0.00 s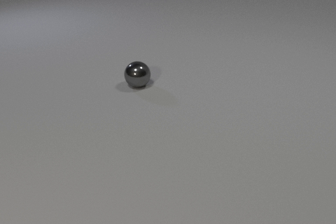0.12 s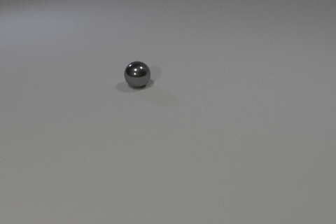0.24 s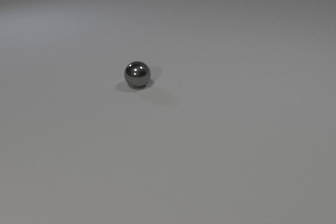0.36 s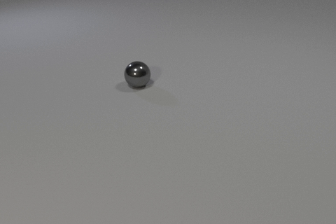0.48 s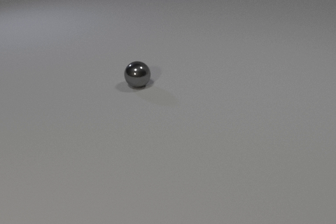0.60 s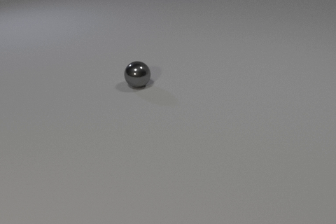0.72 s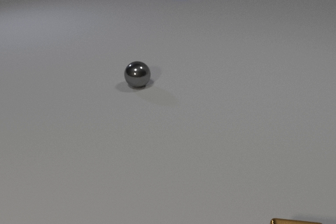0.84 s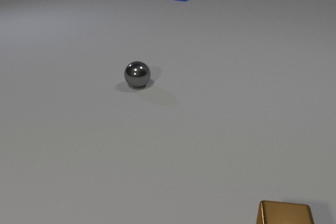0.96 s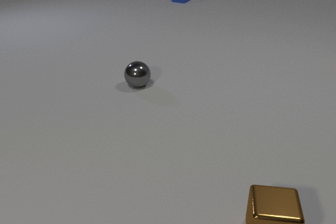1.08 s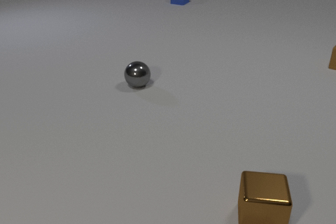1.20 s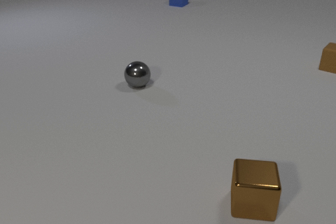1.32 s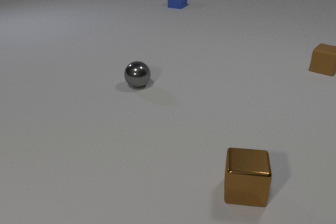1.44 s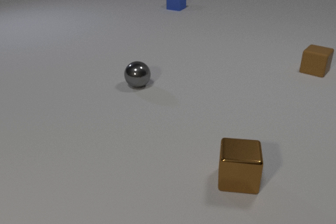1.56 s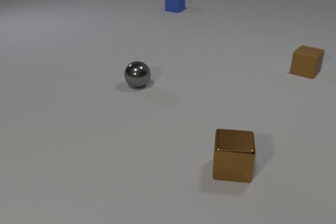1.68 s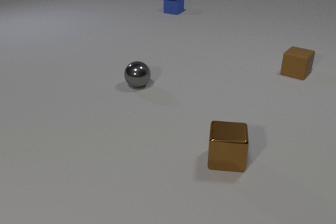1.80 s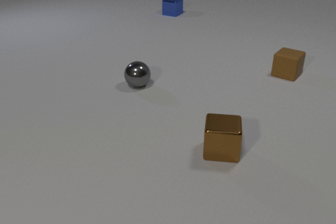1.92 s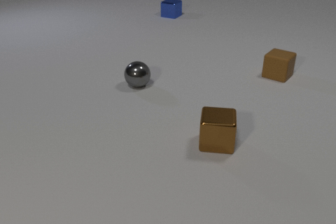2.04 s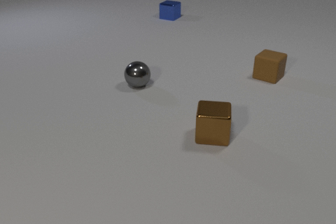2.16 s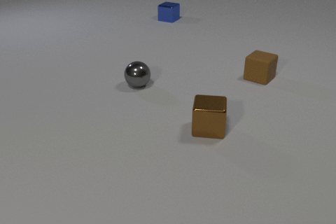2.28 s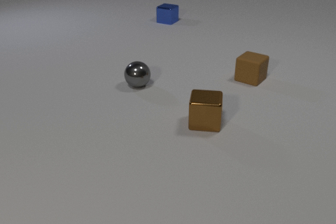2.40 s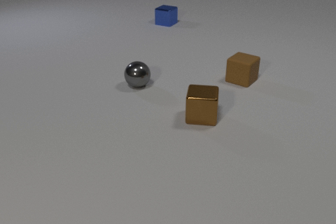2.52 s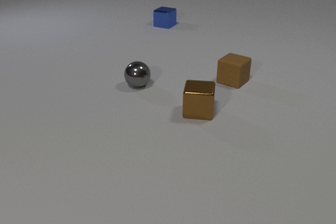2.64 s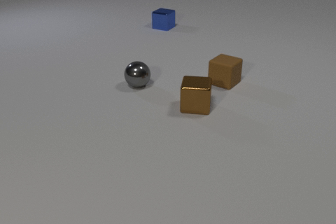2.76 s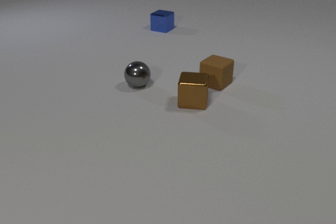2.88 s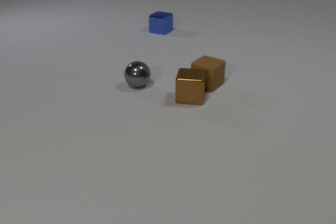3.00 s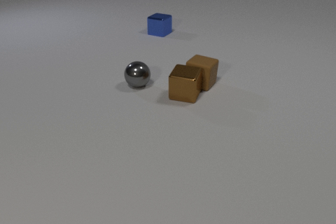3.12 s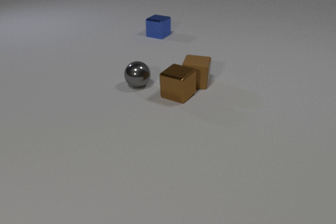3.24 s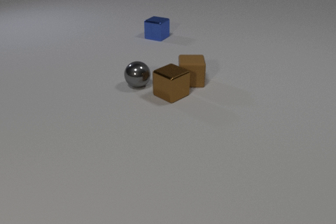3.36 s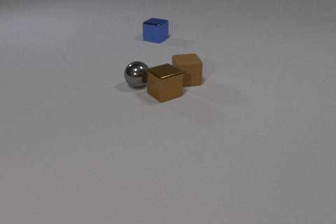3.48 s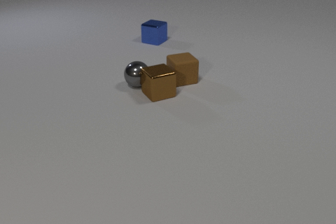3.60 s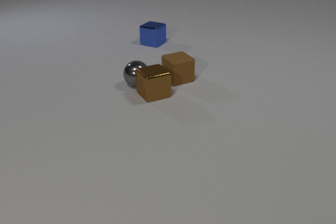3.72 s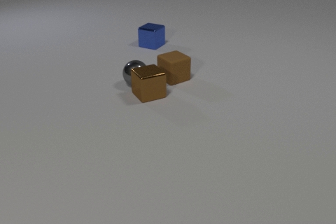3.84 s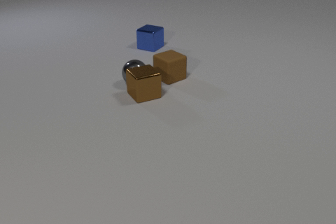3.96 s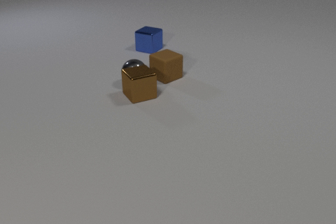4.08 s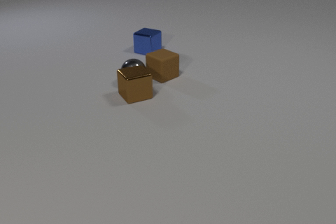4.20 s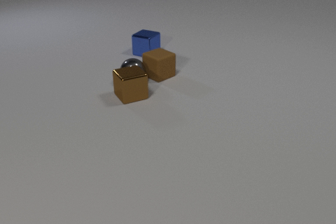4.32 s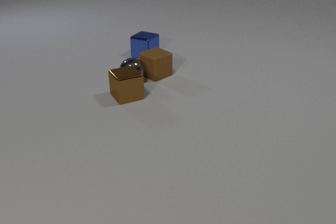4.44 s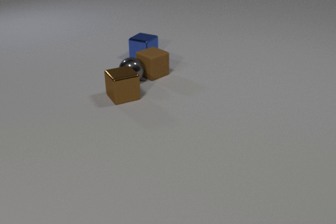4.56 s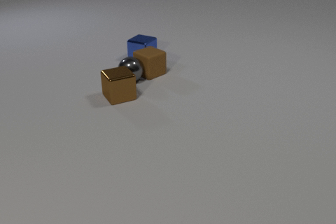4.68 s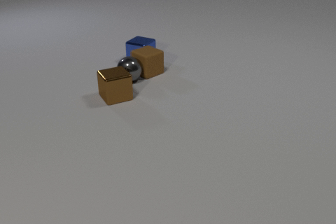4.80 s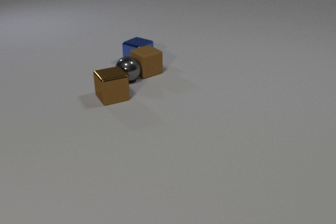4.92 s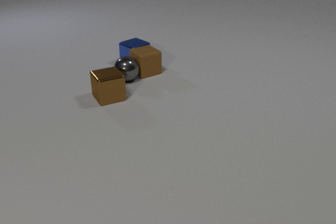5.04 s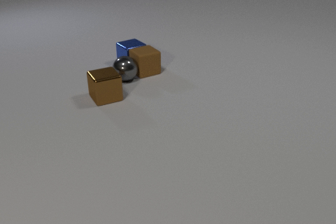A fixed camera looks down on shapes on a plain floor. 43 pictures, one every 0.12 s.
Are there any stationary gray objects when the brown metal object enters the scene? yes.
Are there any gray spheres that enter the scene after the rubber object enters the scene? no.
What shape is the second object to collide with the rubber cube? sphere.
0.00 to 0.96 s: The brown metal cube comes in at the bottom edge, slides away from the camera and to the left. The blue metal cube comes in at the top edge, slides toward the camera.
0.96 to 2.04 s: The brown metal cube slides away from the camera and to the left. The brown rubber cube comes in at the right edge, slides to the left and toward the camera. The blue metal cube slides toward the camera.
2.04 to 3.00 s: The brown metal cube slides away from the camera. The brown rubber cube slides to the left and toward the camera. The blue metal cube slides toward the camera. The brown metal cube and the brown rubber cube collide.
3.00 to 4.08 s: The brown metal cube slides to the left, spins clockwise seen from above by about 45 degrees, its near face sliding to the left. The brown rubber cube slides to the left and away from the camera, spins so that its near face slides to the right, counterclockwise seen from above. The blue metal cube slides toward the camera. The gray metal sphere rolls away from the camera. The brown metal cube and the gray metal sphere collide.
4.08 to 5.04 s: The brown metal cube slides to the left. The brown rubber cube slides to the left and away from the camera. The blue metal cube slides toward the camera and to the left, spins so that its near face slides to the left, clockwise seen from above. The gray metal sphere rolls away from the camera and to the left. The brown rubber cube and the gray metal sphere collide. The brown rubber cube and the blue metal cube collide.
